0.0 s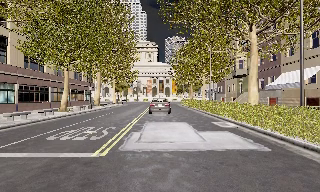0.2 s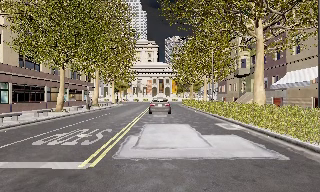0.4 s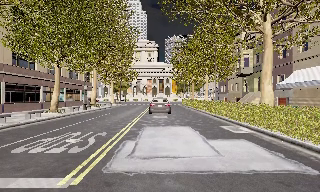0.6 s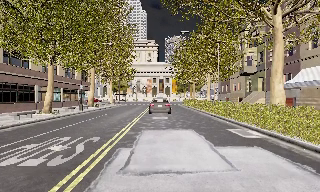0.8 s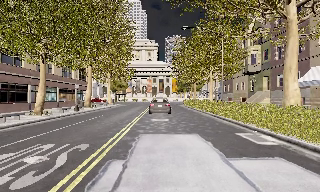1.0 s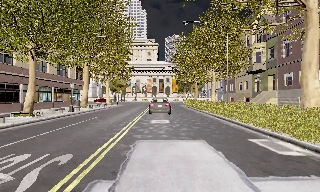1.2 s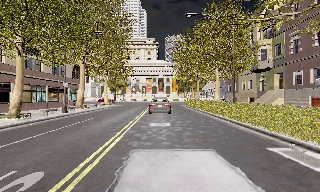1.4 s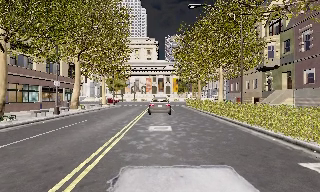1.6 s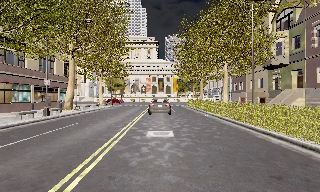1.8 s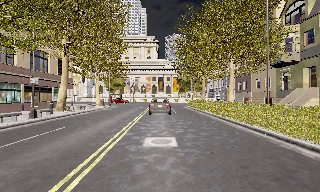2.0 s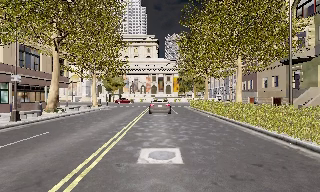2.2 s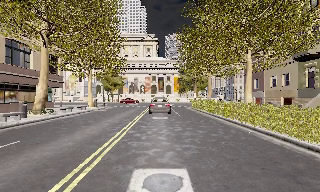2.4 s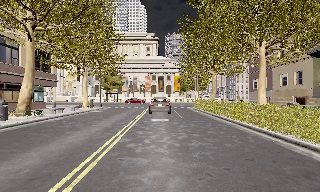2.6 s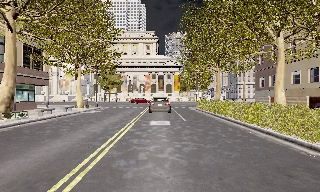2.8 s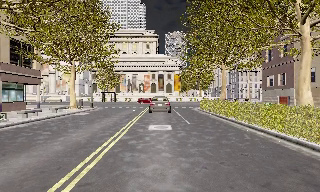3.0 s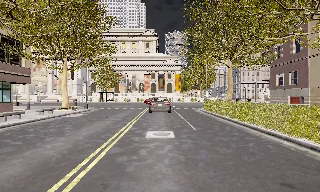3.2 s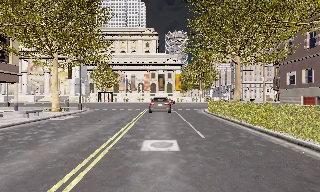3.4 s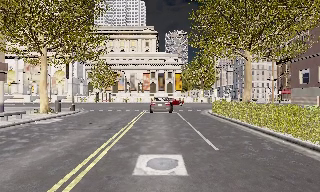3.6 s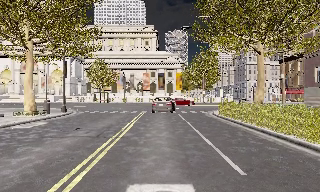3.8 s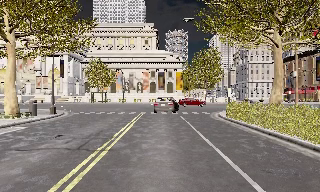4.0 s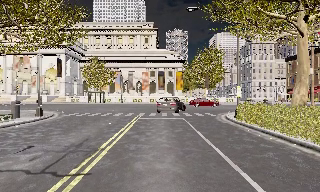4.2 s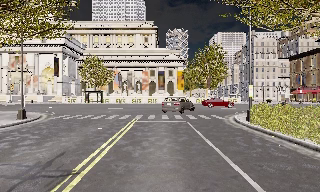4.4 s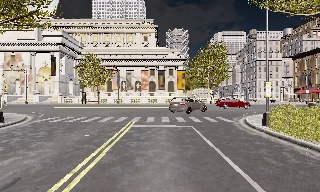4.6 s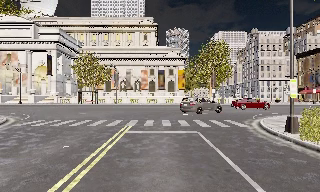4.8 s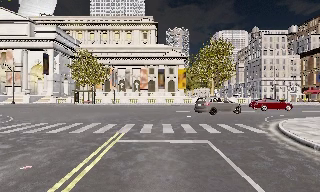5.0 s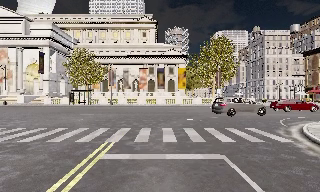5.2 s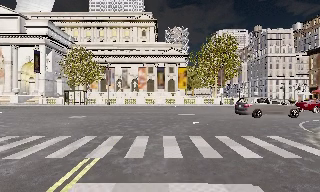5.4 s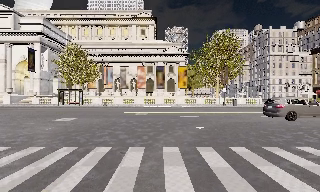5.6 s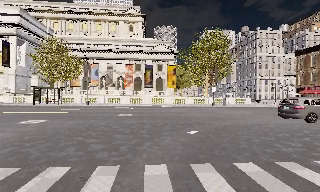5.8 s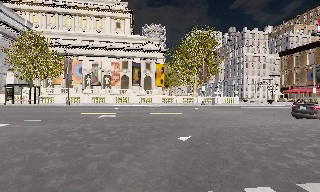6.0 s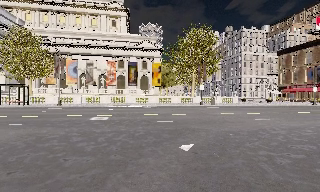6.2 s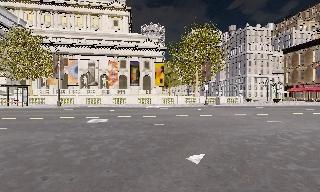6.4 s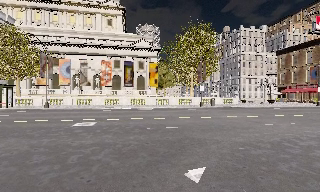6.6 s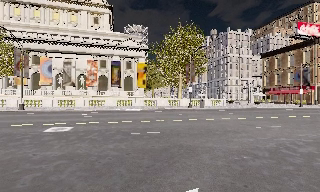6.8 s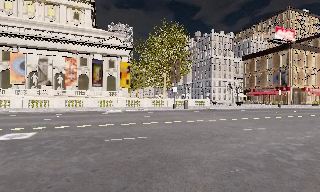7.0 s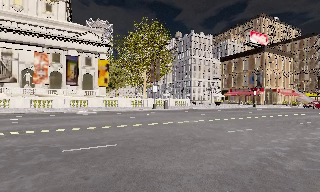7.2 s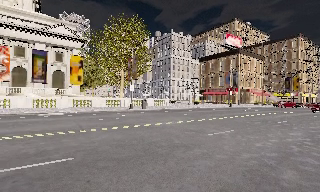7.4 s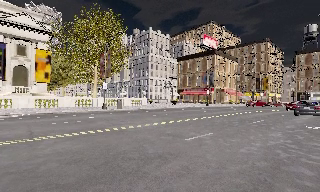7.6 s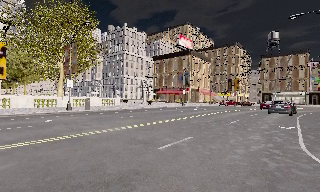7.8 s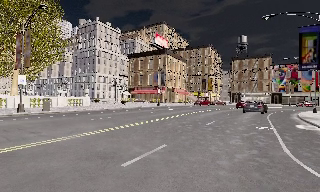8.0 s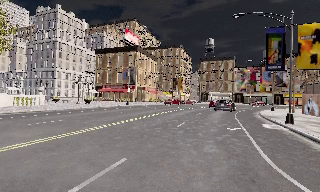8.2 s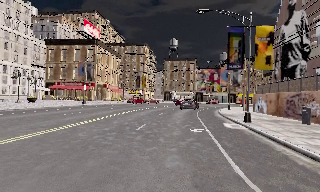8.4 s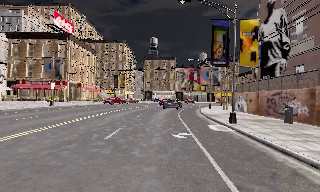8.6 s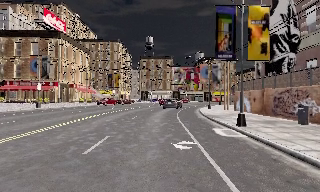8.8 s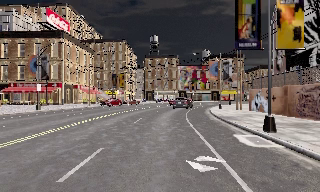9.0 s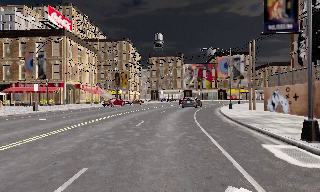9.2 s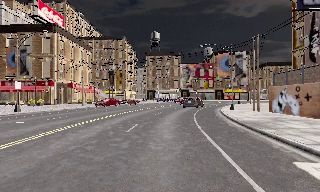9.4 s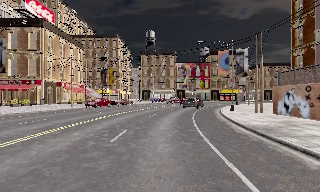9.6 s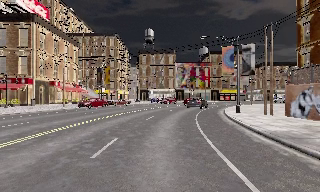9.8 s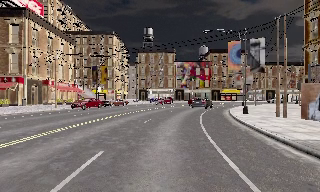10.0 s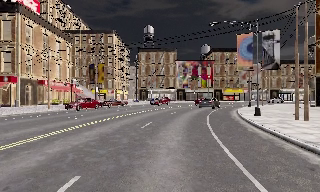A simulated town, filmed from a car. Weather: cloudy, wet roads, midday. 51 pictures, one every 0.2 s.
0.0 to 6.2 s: The camera travels forward, about 40 m, so what stands in front looms larger.
6.2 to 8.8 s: The scene slides to the left, as the camera pans about 80 degrees to its right. It travels forward, about 15 m. It gains speed.
8.8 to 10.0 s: The camera travels forward, about 9 m, so what stands in front looms larger.
The film runs forward here.
